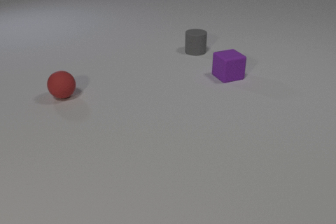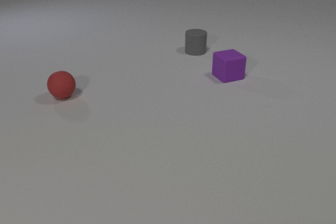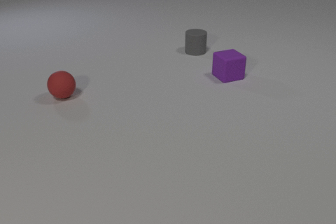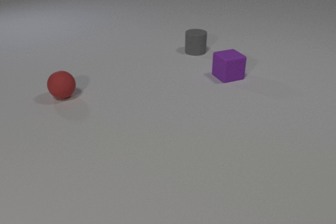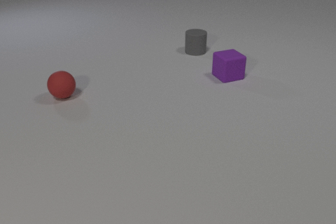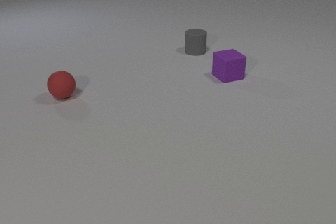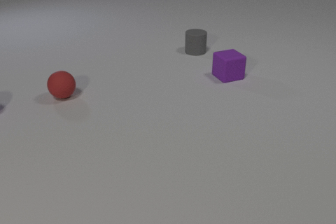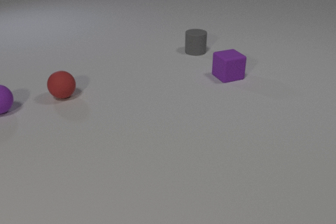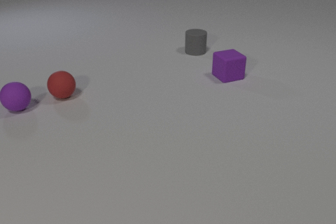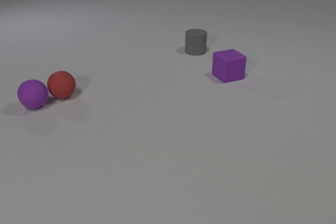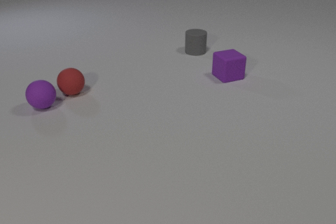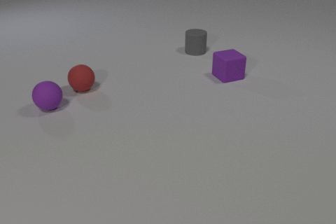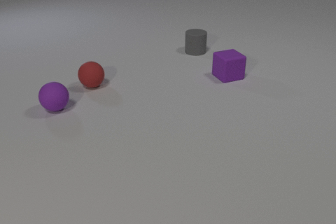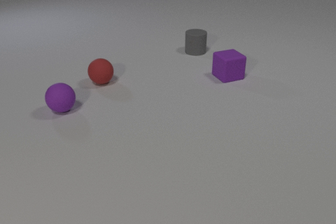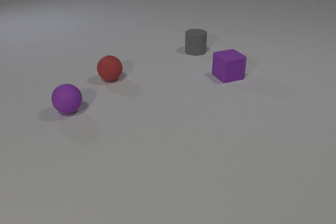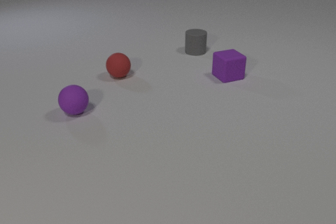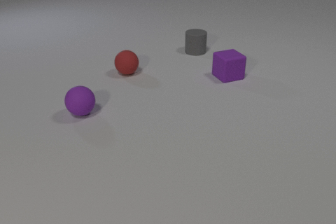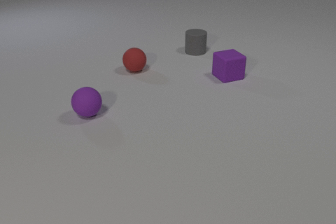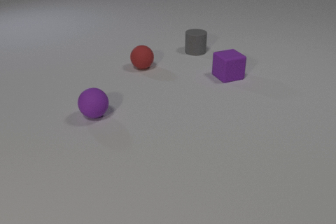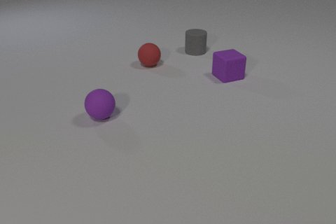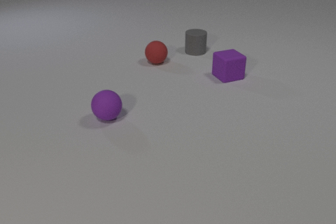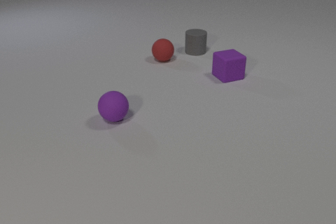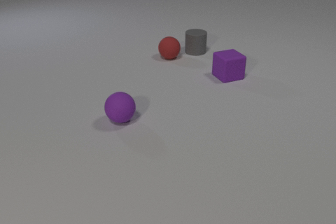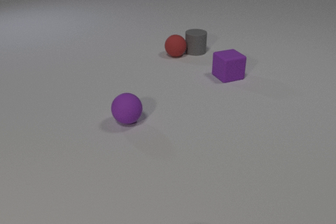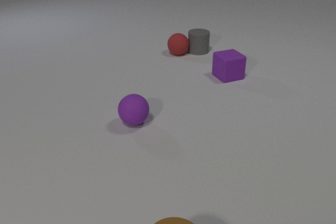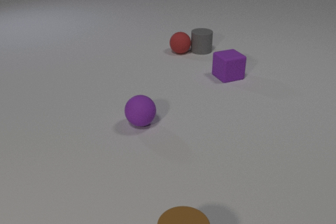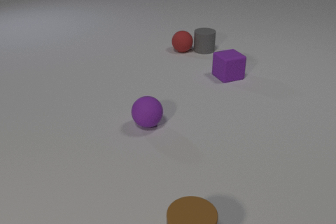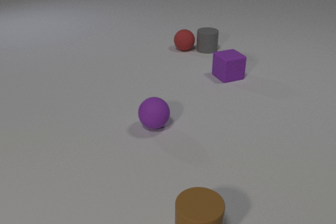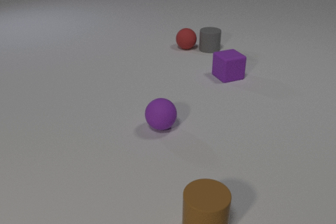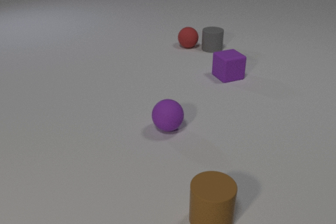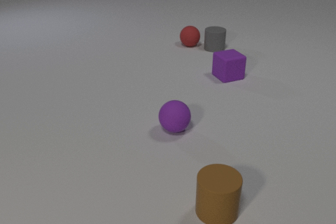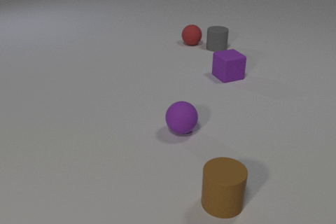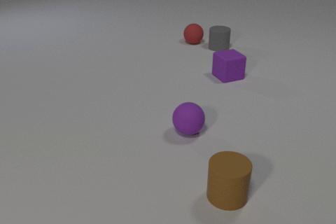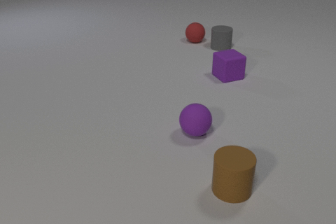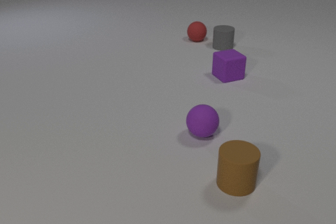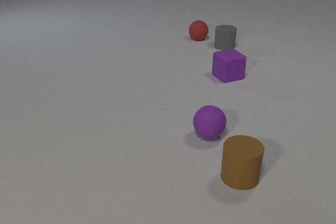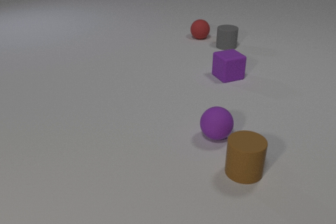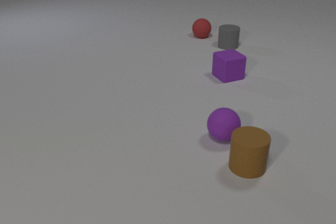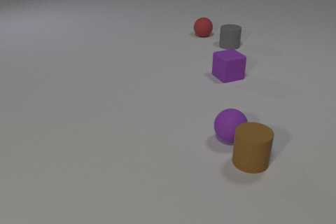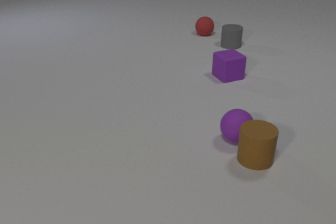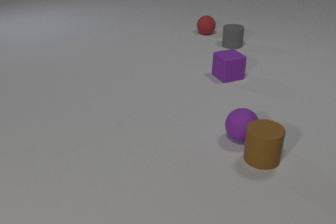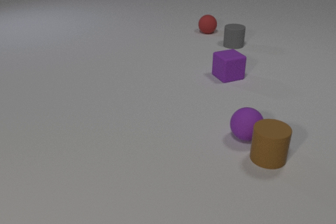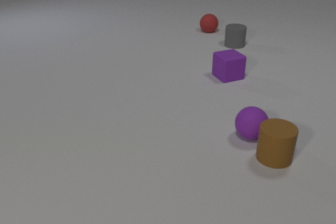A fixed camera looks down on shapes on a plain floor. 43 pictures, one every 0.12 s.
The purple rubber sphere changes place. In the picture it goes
to the right.
0.00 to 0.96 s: The purple rubber sphere comes in at the left edge, rolls to the right.
0.96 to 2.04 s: The purple rubber sphere rolls to the right and toward the camera. The red rubber sphere rolls to the right and away from the camera. The purple rubber sphere and the red rubber sphere collide.
2.04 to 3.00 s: The purple rubber sphere rolls to the right and toward the camera. The red rubber sphere rolls away from the camera and to the right. The gray rubber cylinder slides to the right. The brown rubber cylinder comes in at the bottom edge, slides away from the camera and to the right. The red rubber sphere and the gray rubber cylinder collide.
3.00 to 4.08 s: The purple rubber sphere rolls to the right. The red rubber sphere rolls away from the camera and to the right. The gray rubber cylinder slides to the right and away from the camera. The brown rubber cylinder slides away from the camera and to the right.
4.08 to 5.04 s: The purple rubber sphere rolls to the right. The red rubber sphere rolls away from the camera and to the right. The gray rubber cylinder slides to the right and away from the camera. The brown rubber cylinder slides away from the camera and to the right. The purple rubber sphere and the brown rubber cylinder collide.
What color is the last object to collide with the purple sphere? brown.
Are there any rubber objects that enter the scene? yes.
What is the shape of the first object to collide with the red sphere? sphere.
